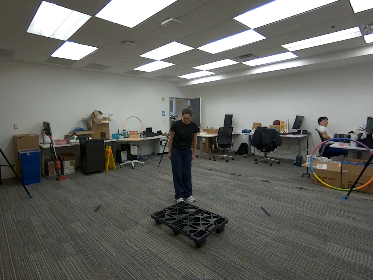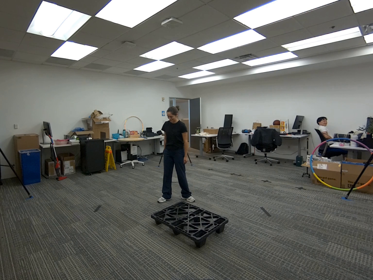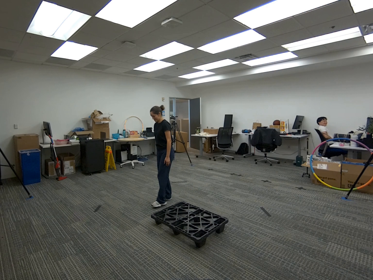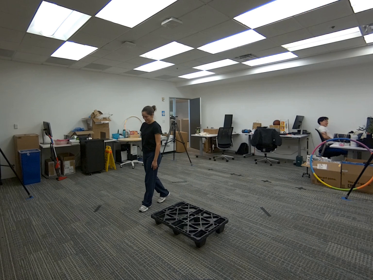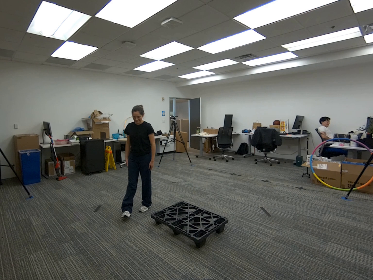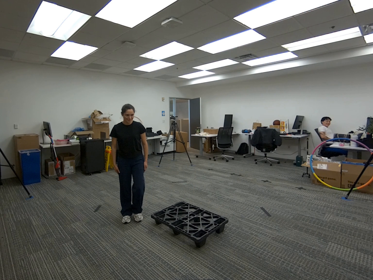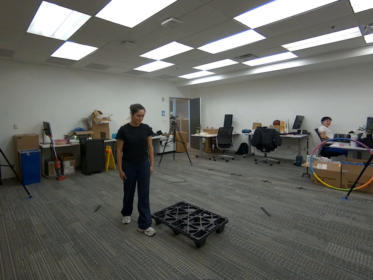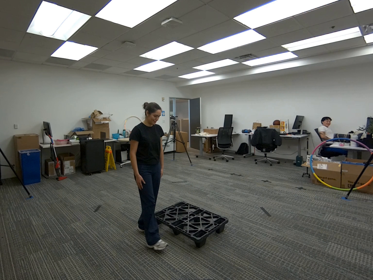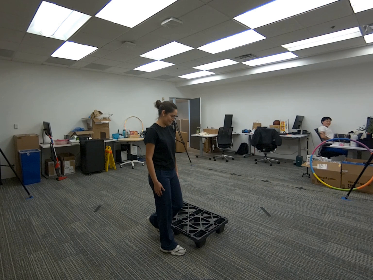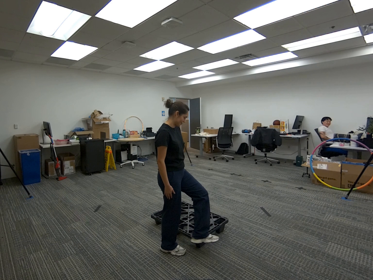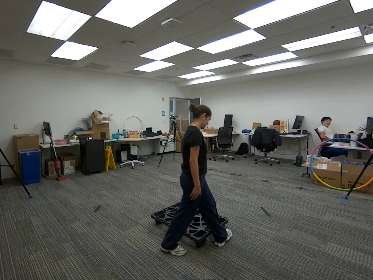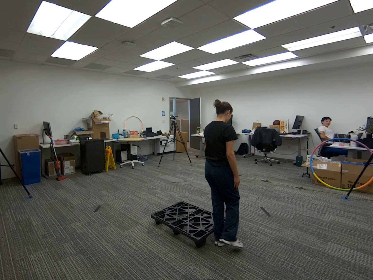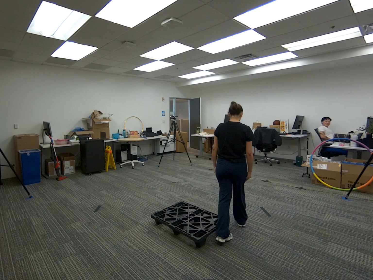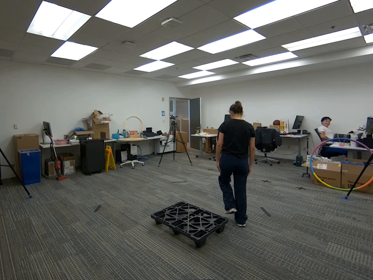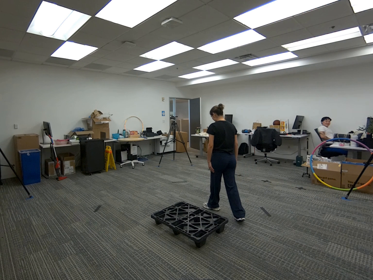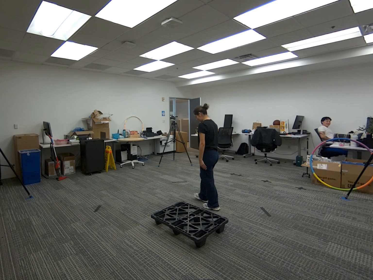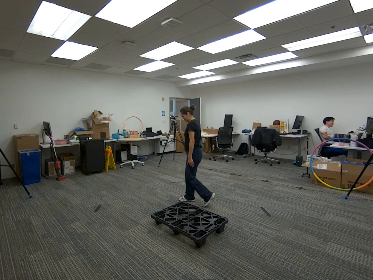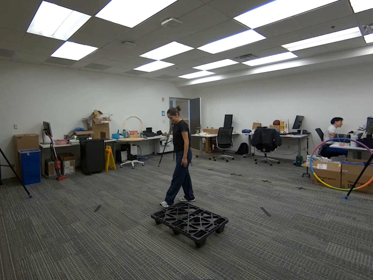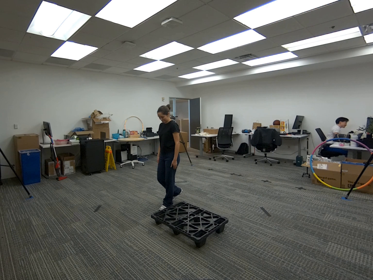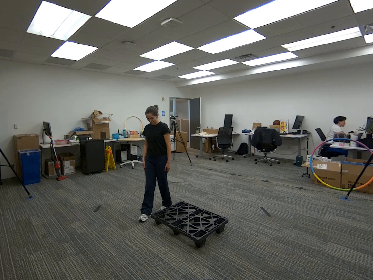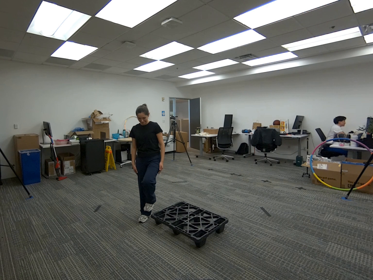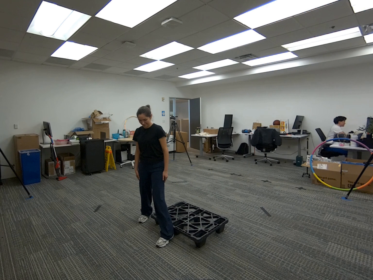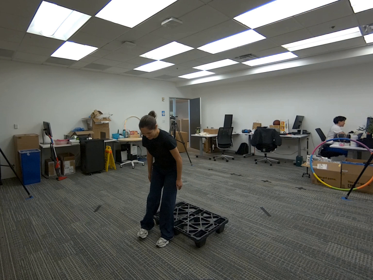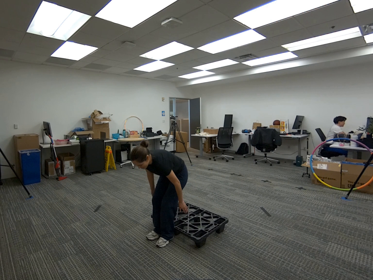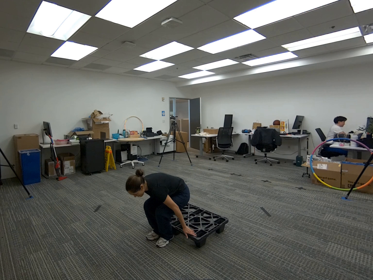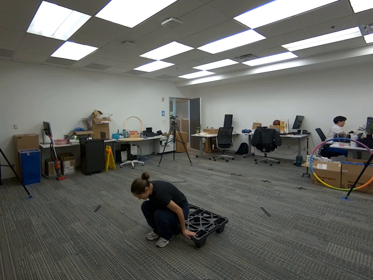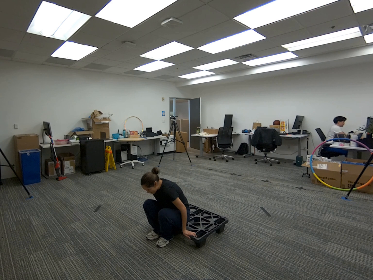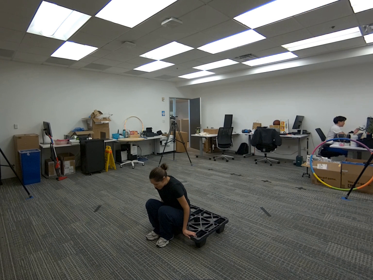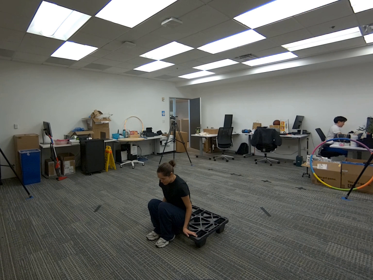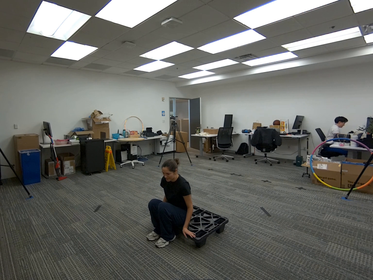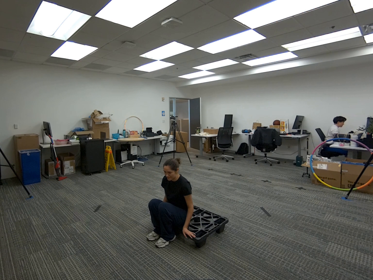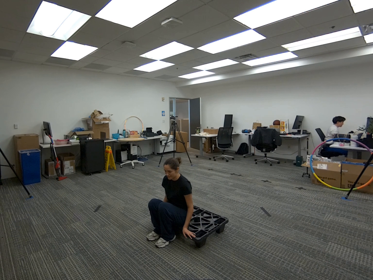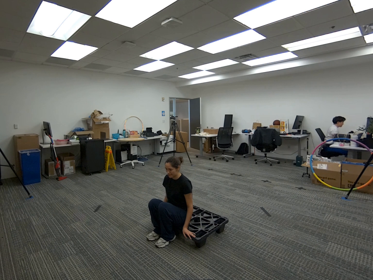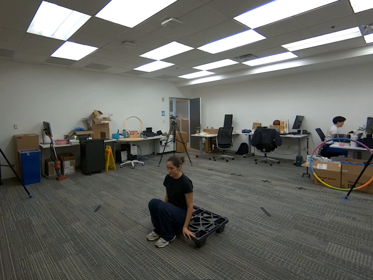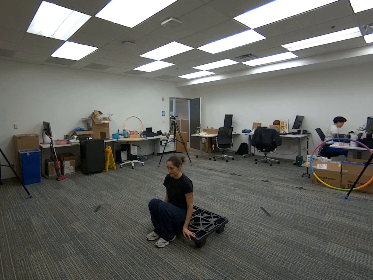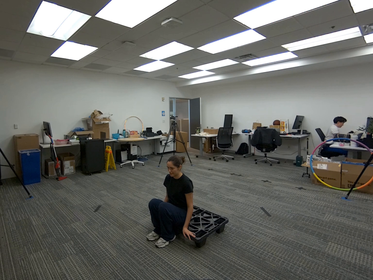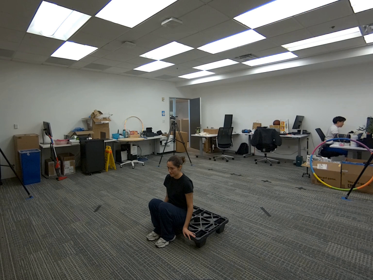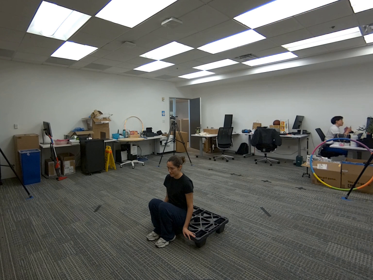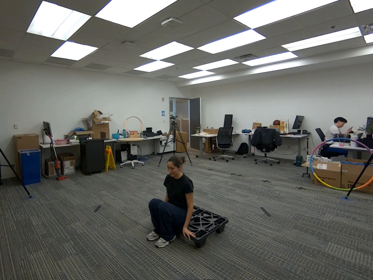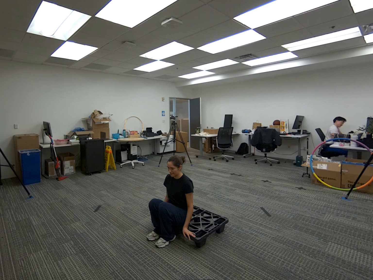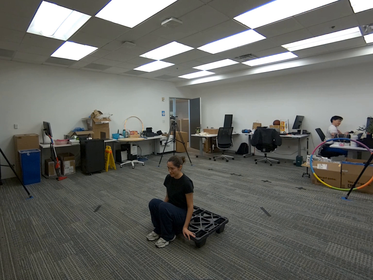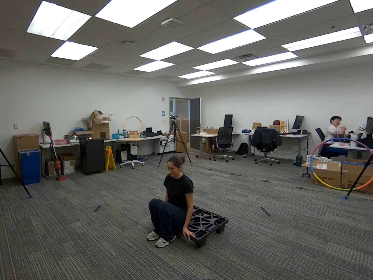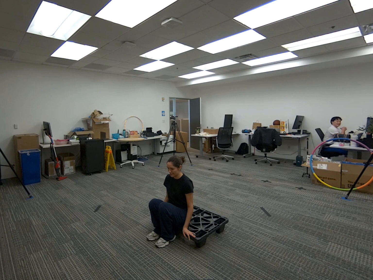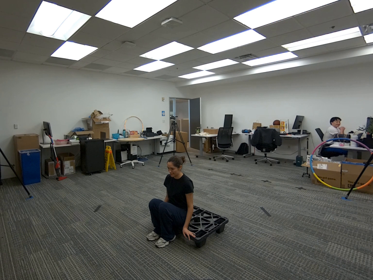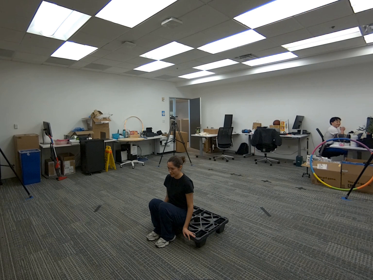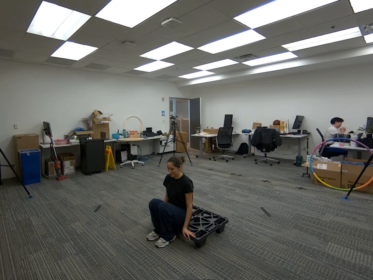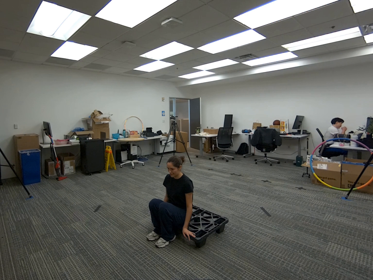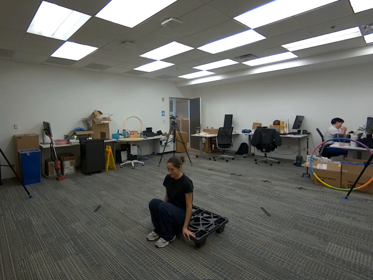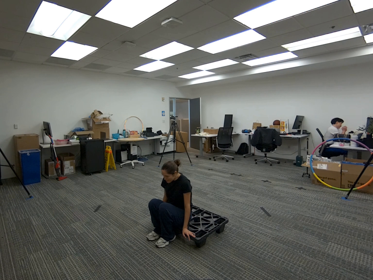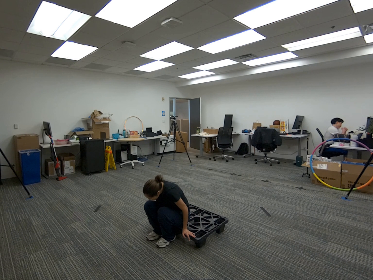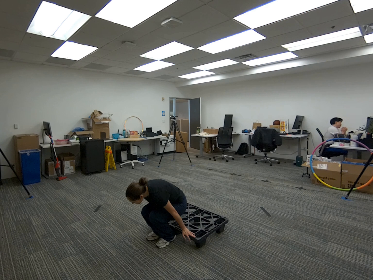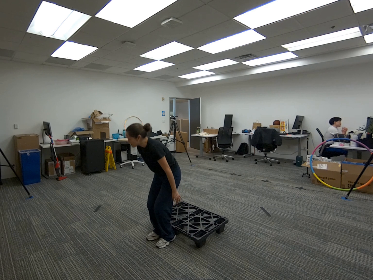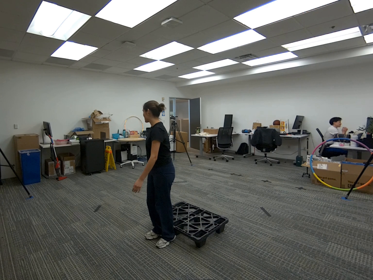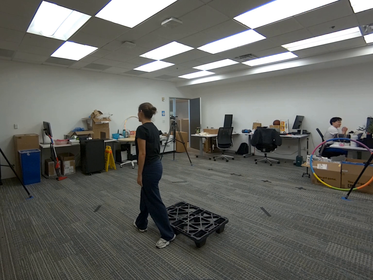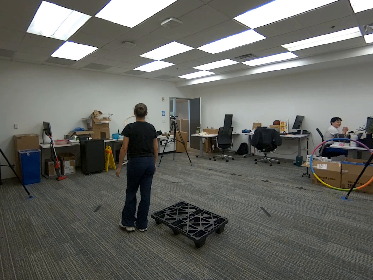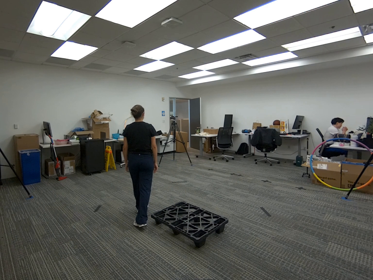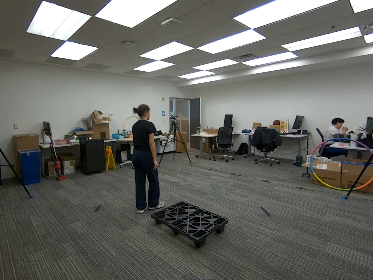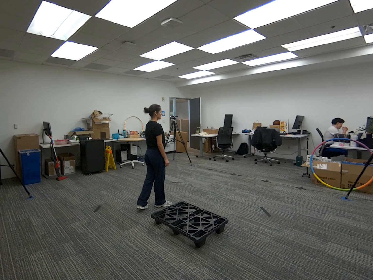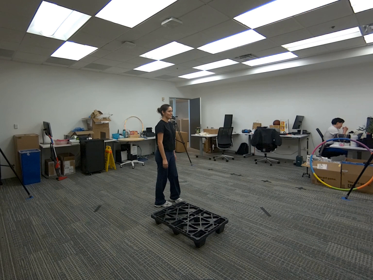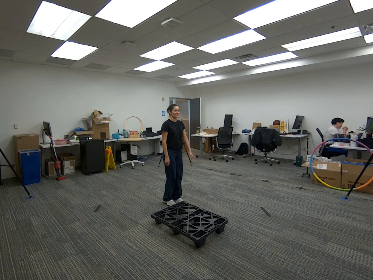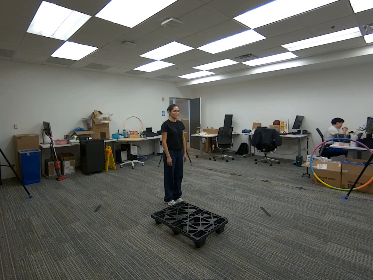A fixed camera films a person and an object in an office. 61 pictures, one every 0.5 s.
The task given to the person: Walk over to the platform on the ground and sit on the platform. Stand up when complete.
